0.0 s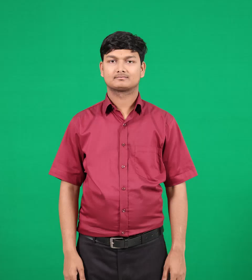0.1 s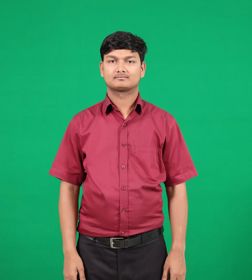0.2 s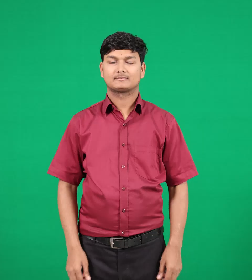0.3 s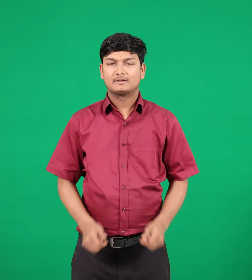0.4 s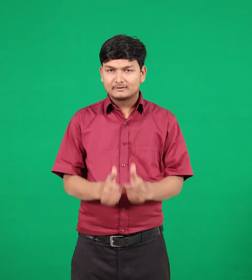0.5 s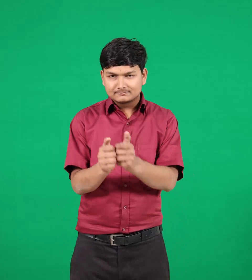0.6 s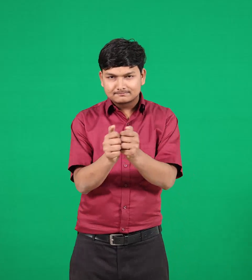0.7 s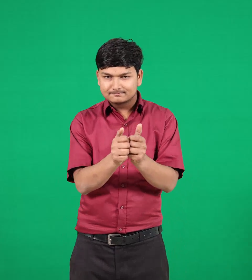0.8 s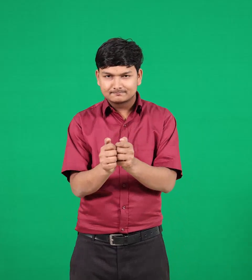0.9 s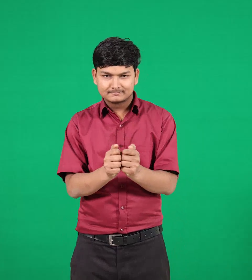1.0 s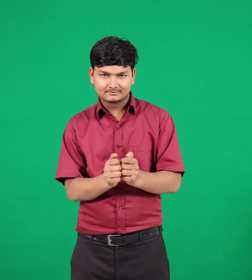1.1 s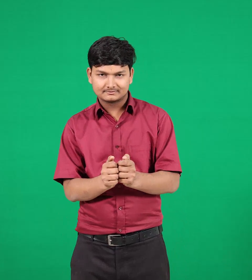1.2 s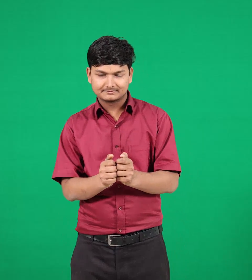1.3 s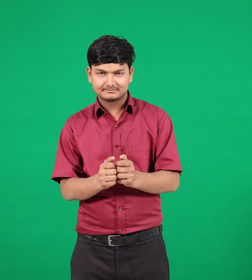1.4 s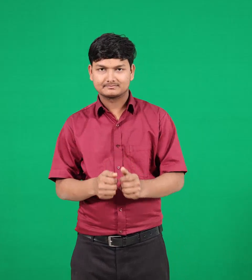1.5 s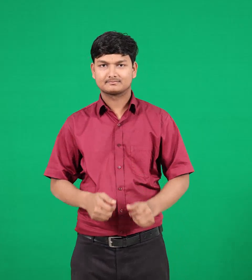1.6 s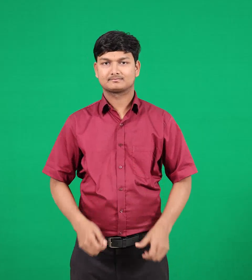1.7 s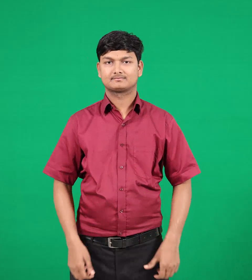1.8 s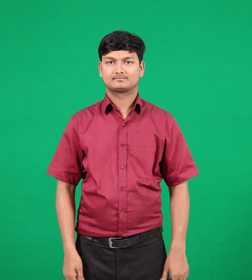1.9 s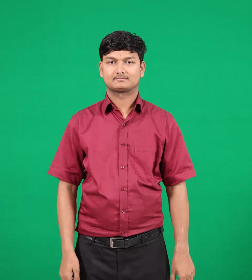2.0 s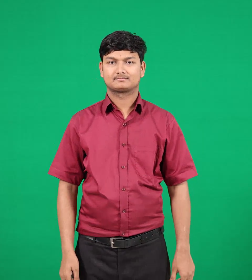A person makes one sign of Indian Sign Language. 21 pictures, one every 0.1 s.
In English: text
